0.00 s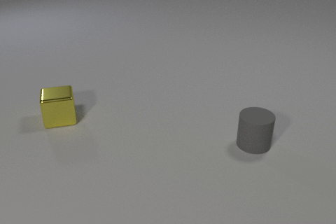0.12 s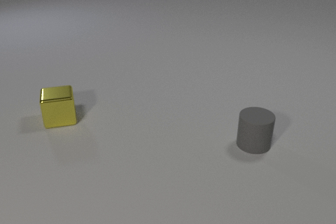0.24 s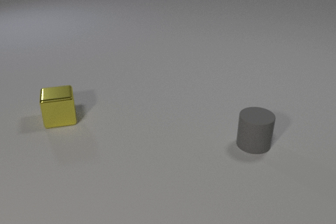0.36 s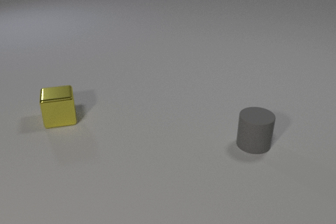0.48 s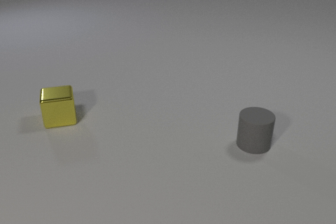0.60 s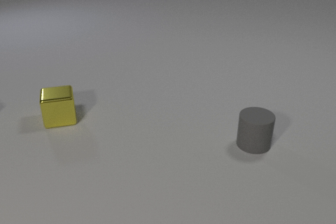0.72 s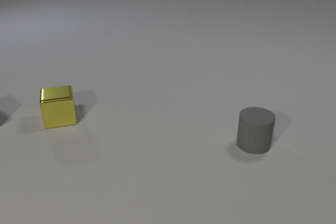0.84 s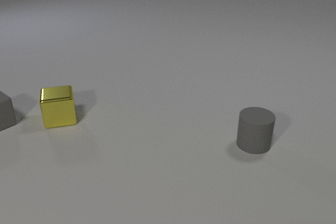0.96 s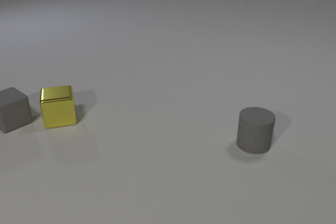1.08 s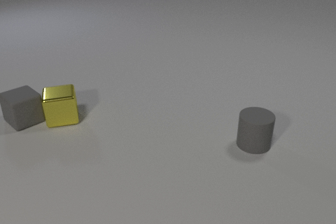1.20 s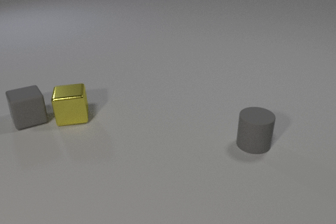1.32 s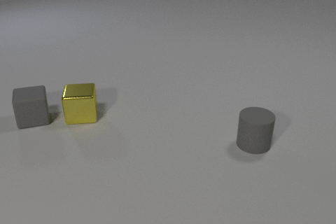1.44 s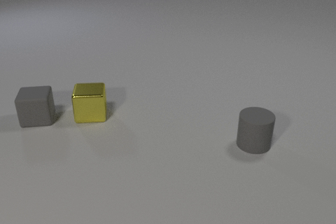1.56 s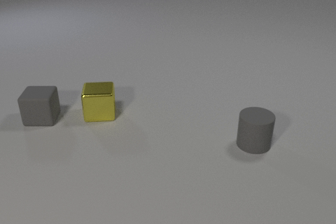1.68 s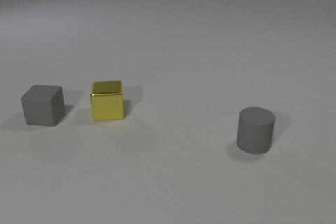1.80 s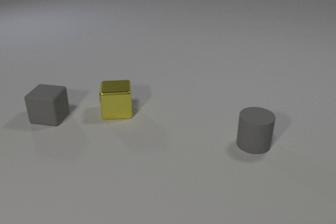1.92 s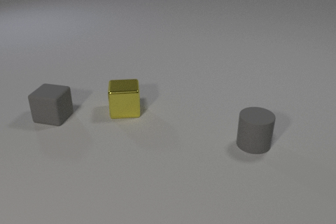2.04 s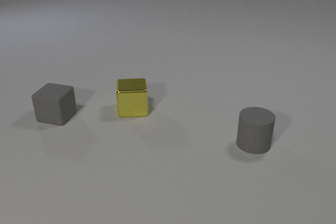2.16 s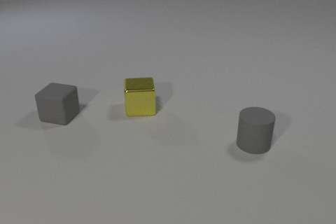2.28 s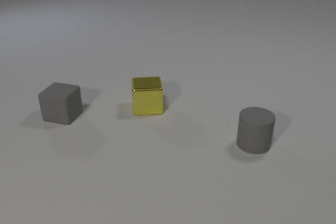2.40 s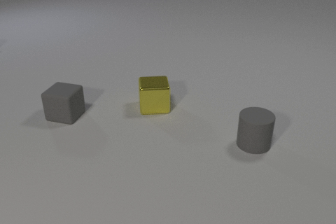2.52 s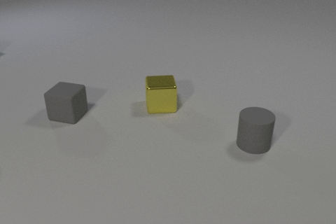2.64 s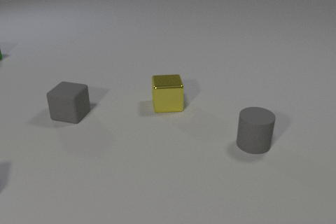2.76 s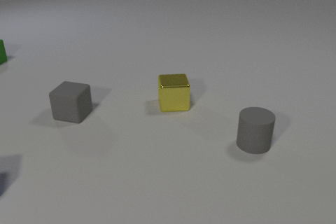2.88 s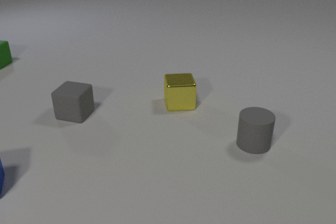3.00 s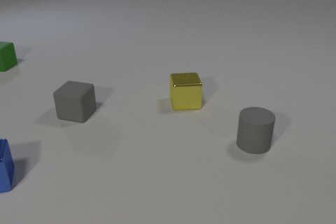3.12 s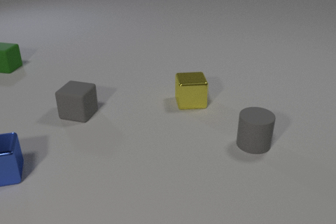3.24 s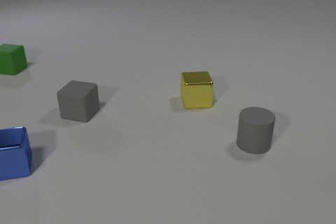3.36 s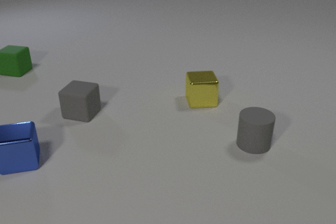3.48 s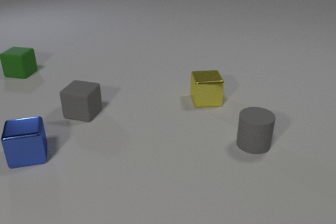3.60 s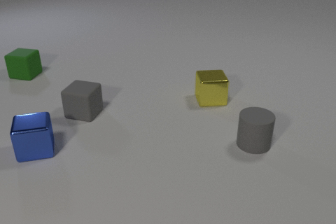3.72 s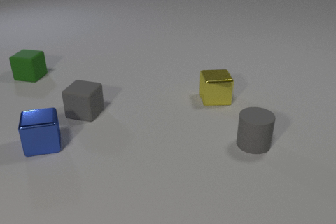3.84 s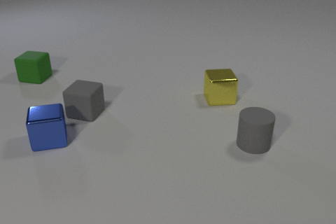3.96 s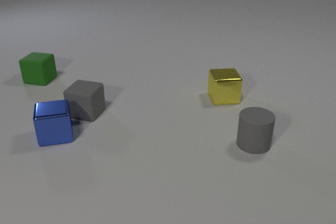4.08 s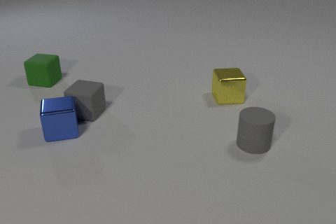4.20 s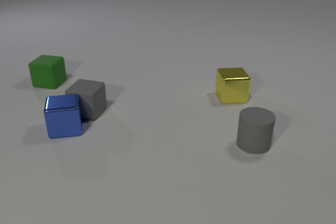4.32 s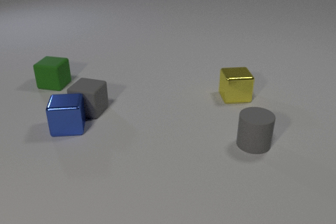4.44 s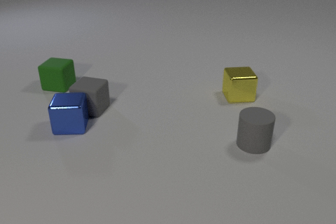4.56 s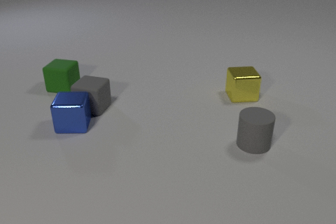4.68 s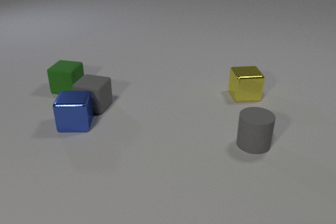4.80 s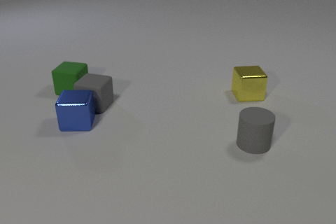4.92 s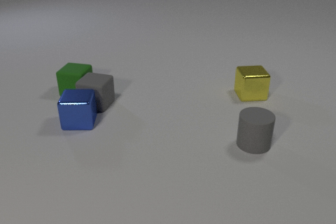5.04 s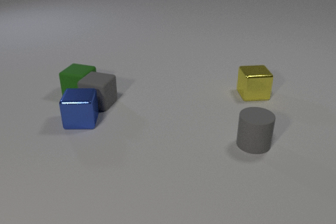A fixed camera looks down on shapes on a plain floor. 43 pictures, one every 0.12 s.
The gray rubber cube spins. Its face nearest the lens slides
to the left.
The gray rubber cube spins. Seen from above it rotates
clockwise.
0.00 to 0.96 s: The gray rubber cube comes in at the left edge, slides to the right.
0.96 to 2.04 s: The gray rubber cube slides to the right, spins so that its near face slides to the left, clockwise seen from above. The yellow metal cube slides to the right. The gray rubber cube and the yellow metal cube collide.
2.04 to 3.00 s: The gray rubber cube slides to the right. The yellow metal cube slides to the right. The blue metal cube comes in at the left edge, slides to the right and away from the camera. The green rubber cube comes in at the left edge, slides toward the camera and to the right.
3.00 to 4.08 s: The gray rubber cube slides to the right. The yellow metal cube slides to the right. The blue metal cube slides to the right and away from the camera. The green rubber cube slides toward the camera and to the right.
4.08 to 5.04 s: The gray rubber cube slides away from the camera and to the right. The yellow metal cube slides to the right and away from the camera. The blue metal cube slides to the right and away from the camera. The green rubber cube slides toward the camera and to the right. The gray rubber cube and the blue metal cube collide. The gray rubber cube and the green rubber cube collide.
What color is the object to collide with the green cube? gray.
How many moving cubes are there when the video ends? 4.
What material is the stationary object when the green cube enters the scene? rubber.
